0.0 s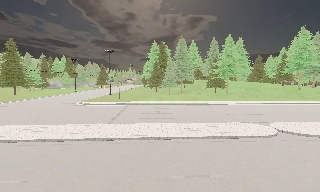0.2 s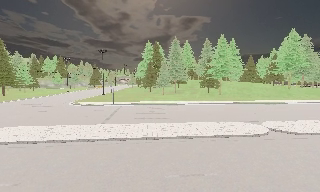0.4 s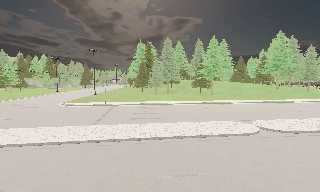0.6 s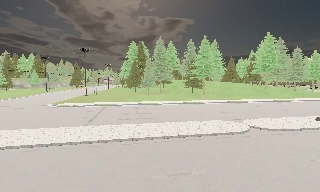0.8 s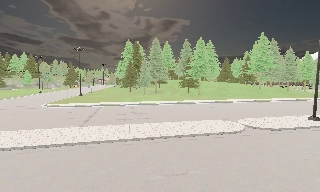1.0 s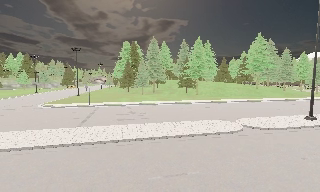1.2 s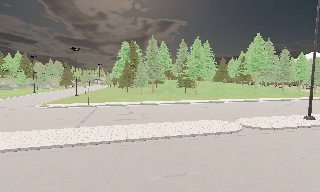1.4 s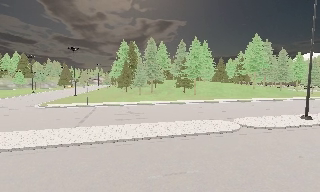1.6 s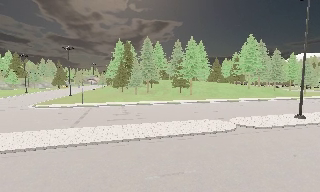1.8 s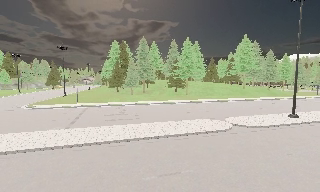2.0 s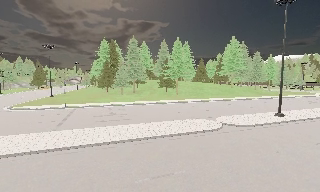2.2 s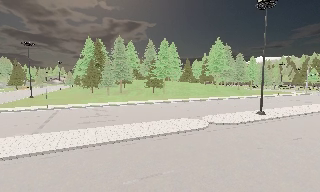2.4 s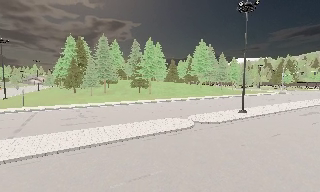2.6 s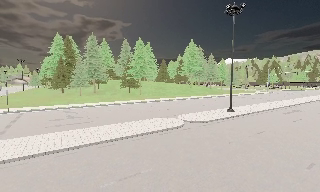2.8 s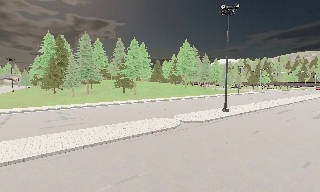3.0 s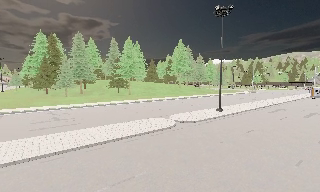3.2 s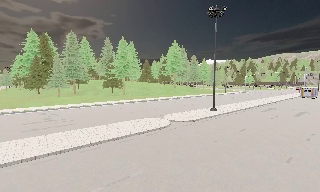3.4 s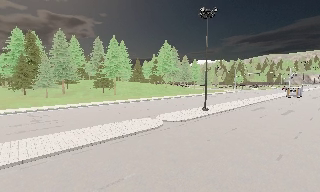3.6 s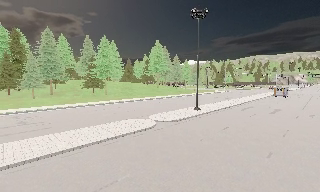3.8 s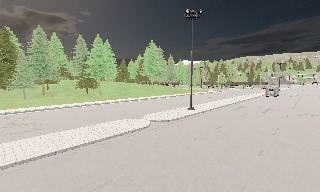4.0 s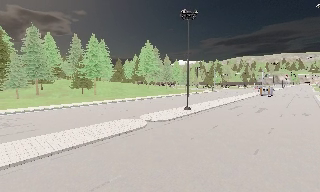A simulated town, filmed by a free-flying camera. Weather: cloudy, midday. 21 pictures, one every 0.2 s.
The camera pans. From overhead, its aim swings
clockwise.
The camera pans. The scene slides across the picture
to the left.
0.0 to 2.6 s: The scene slides to the left, as the camera pans about 30 degrees to its right. It travels to its left, about 0.5 m.
2.6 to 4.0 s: The scene slides to the left, as the camera pans about 15 degrees to its right. It travels to its left, about 0.5 m.
The film runs backward here.
